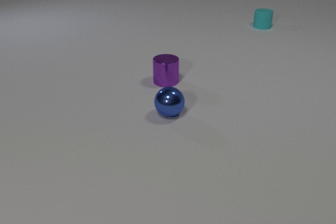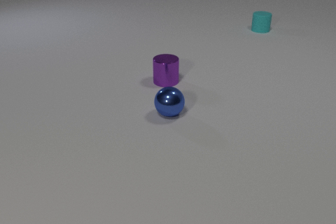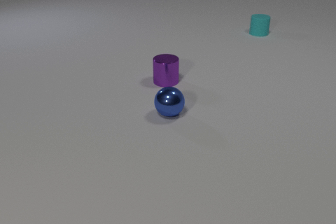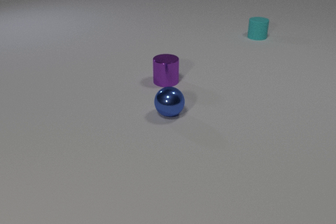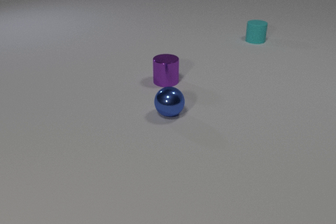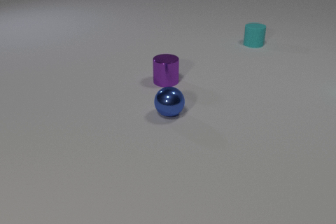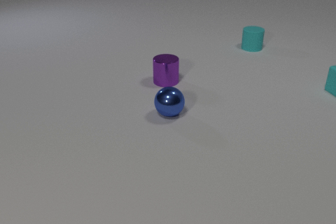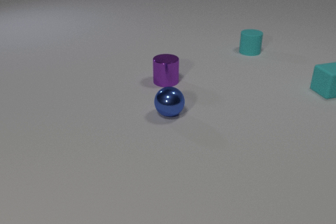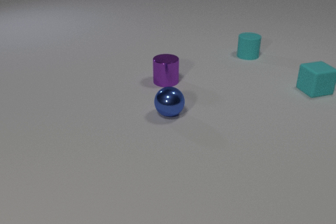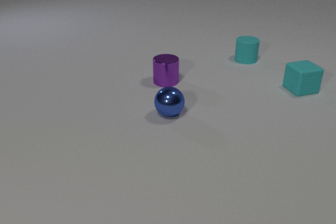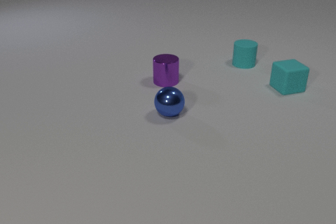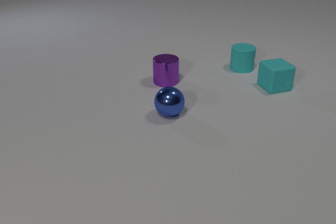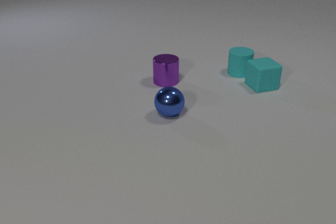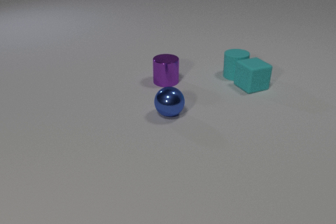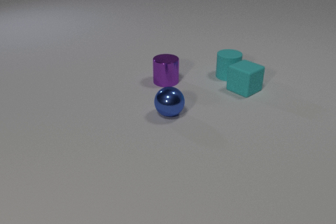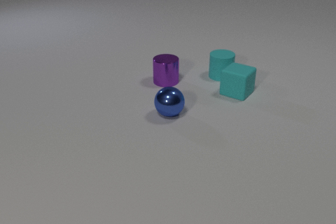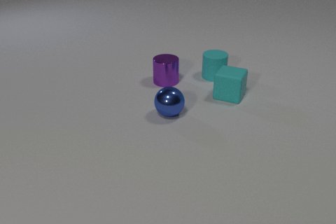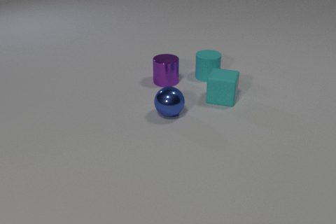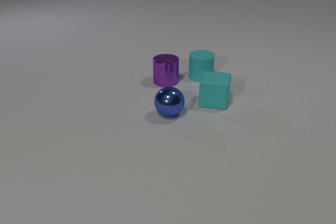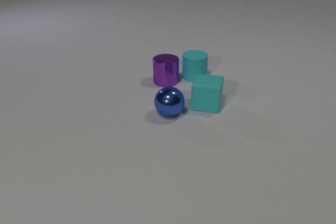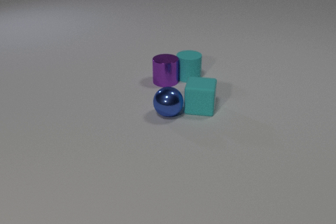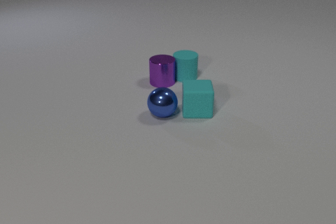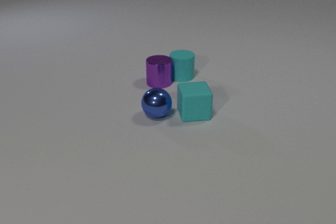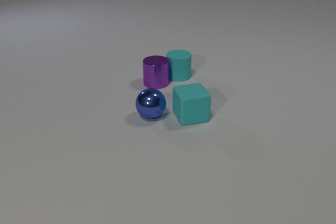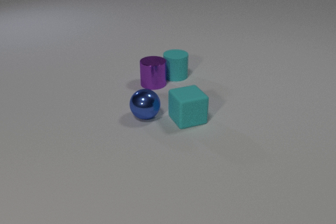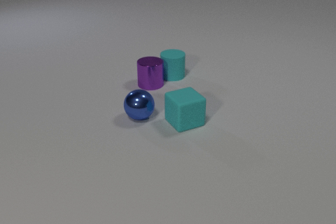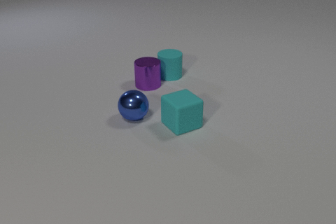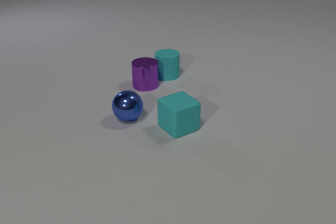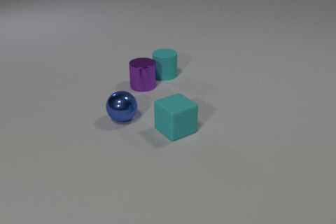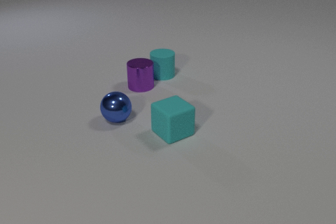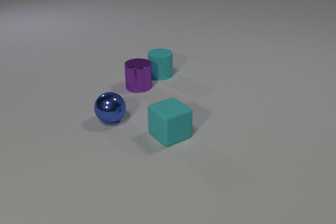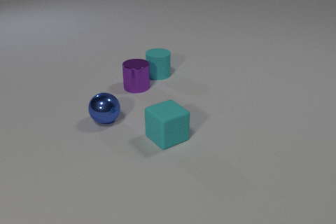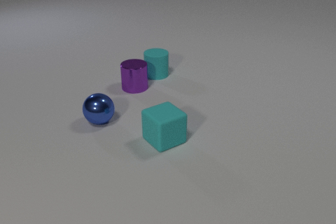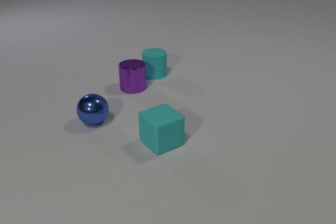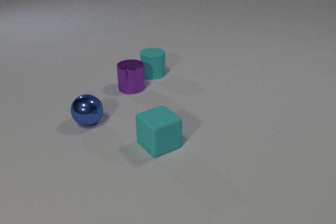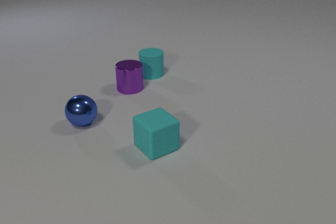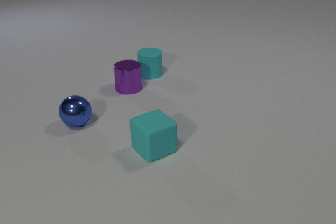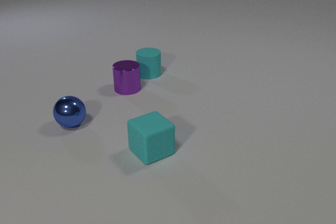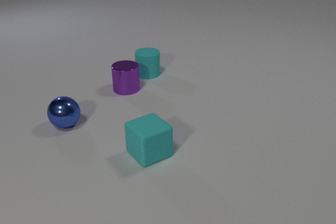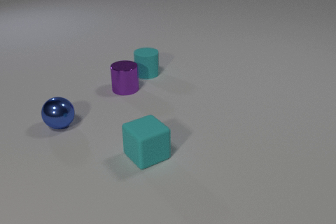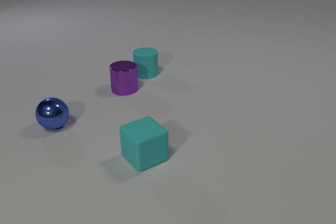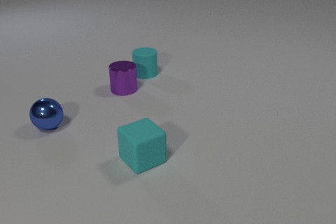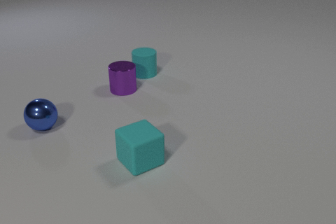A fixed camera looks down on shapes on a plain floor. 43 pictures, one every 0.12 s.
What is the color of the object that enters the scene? cyan.
What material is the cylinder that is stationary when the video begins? metal.
How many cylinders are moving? 2.
0.00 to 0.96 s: The cyan rubber cube comes in at the right edge, slides to the left. The cyan rubber cylinder slides toward the camera.
0.96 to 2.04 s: The cyan rubber cube slides to the left and toward the camera, spins so that its near face slides to the right, counterclockwise seen from above. The cyan rubber cylinder slides toward the camera and to the left. The cyan rubber cube and the cyan rubber cylinder collide.
2.04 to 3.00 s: The cyan rubber cube slides toward the camera and to the left, spins counterclockwise seen from above by about 45 degrees, its near face sliding to the right. The cyan rubber cylinder slides to the left. The purple metal cylinder slides to the left and toward the camera. The blue metal sphere rolls to the left. The cyan rubber cube and the blue metal sphere collide. The cyan rubber cylinder and the purple metal cylinder collide.
3.00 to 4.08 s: The cyan rubber cube slides toward the camera and to the left. The cyan rubber cylinder slides to the left. The purple metal cylinder slides to the left. The blue metal sphere rolls to the left.
4.08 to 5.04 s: The cyan rubber cube slides toward the camera and to the left. The cyan rubber cylinder slides to the left. The purple metal cylinder slides to the left. The blue metal sphere rolls to the left.
